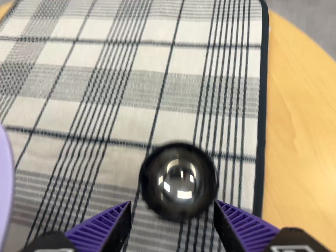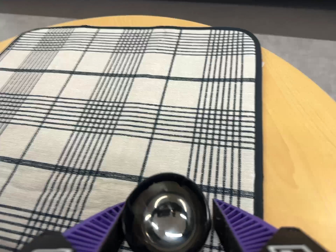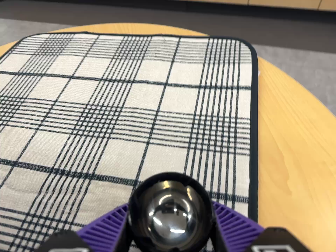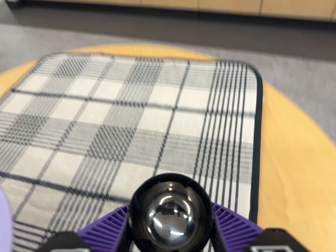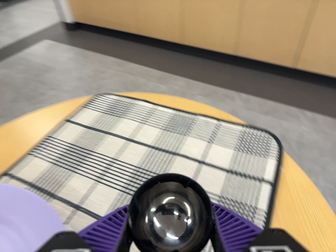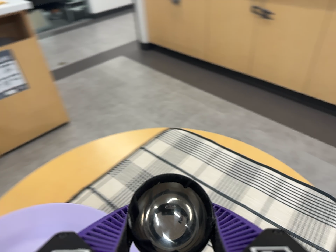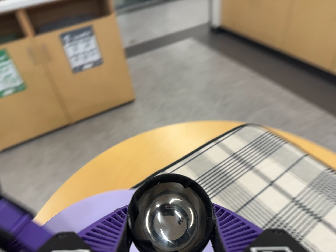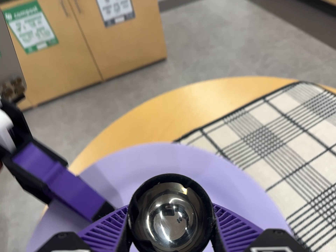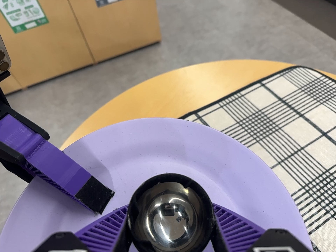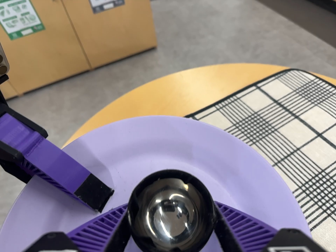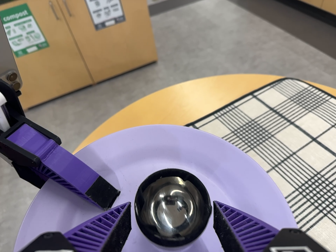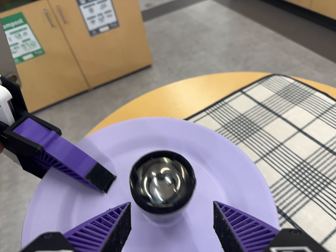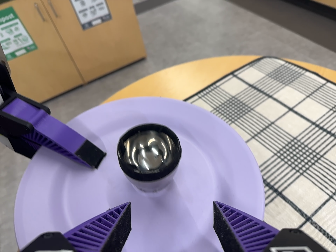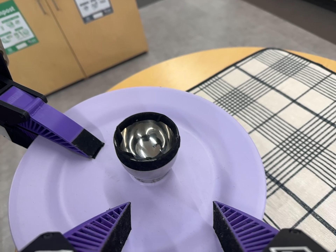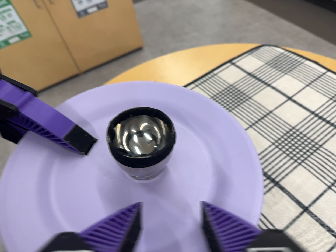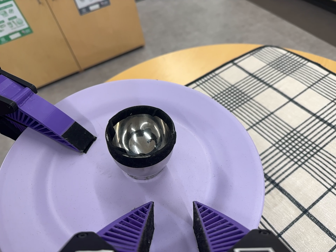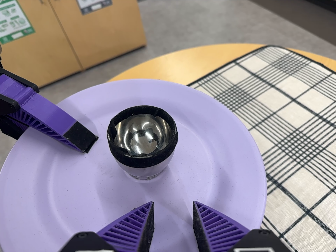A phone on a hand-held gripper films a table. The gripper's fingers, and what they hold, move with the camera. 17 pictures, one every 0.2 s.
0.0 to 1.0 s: The camera pans to its left by about 20 degrees. It travels backward and toward the top of its view, about 18 cm, so what stands in front gets smaller. Its aim tips toward the top of its view by about 20 degrees, and the scene shifts downward. It rolls about its line of sight by about 20 degrees, and the scene rotates clockwise.
1.0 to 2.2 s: The camera swings to its left by about 15 degrees, and the scene slides to the right. It travels to its left, about 9 cm, so close, fixed things drift to the right. Its aim tips toward the bottom of its view by about 10 degrees, and the scene shifts upward.
2.2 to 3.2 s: The camera shifts only a little, or ends up much as it began.
The film runs backward here.
